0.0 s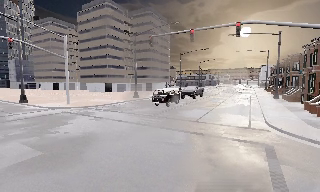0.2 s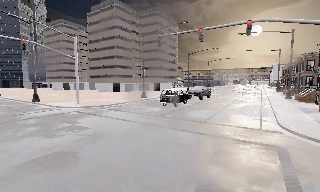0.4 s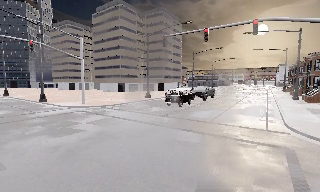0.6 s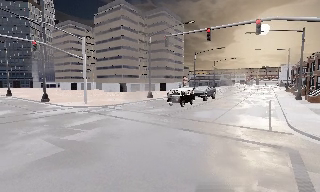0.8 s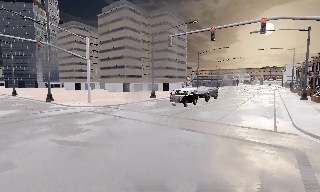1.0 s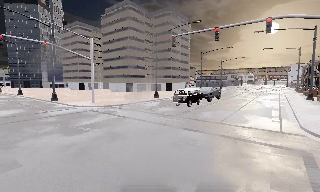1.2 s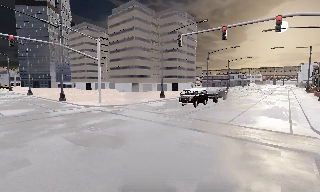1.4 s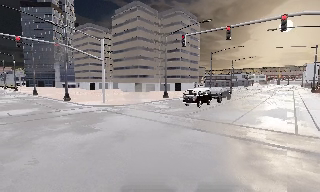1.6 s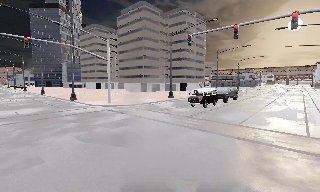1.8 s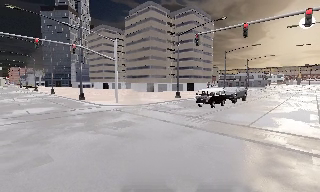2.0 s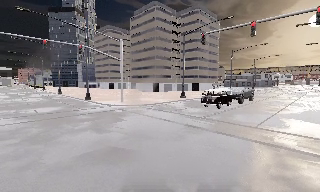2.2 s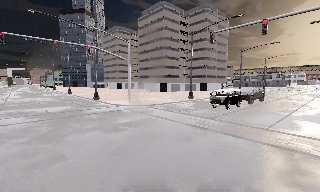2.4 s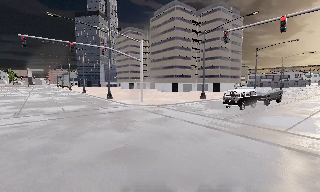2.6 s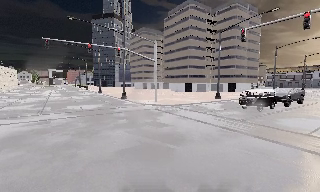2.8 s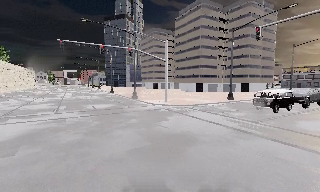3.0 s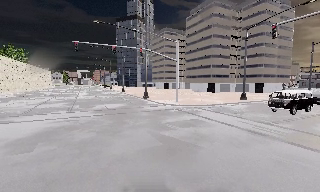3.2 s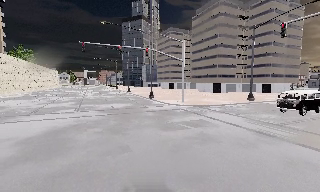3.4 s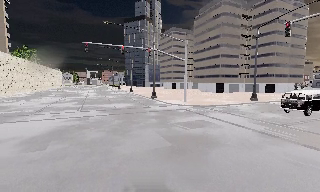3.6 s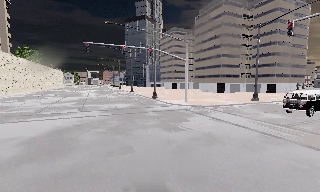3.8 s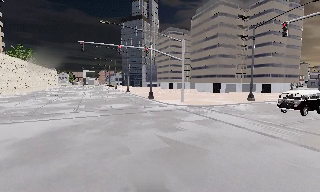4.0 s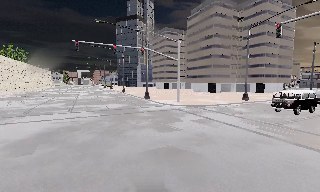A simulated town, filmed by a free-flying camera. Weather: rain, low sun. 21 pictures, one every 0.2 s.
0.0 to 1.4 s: The camera shifts only a little, or ends up much as it began.
1.4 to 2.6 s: The camera swings to its left by about 15 degrees, and the scene slides to the right.
2.6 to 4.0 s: The camera shifts only a little, or ends up much as it began.
The film runs forward here.
